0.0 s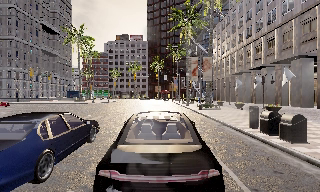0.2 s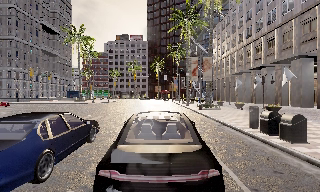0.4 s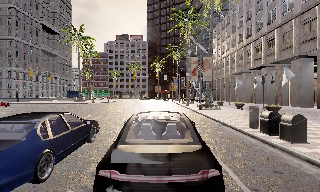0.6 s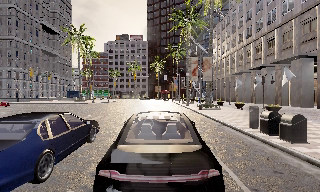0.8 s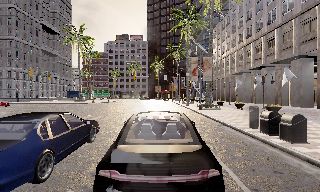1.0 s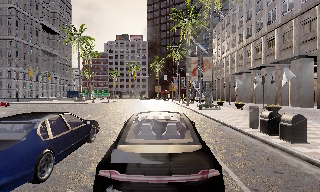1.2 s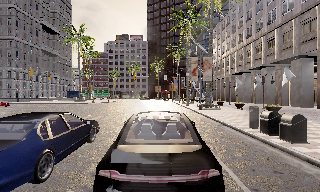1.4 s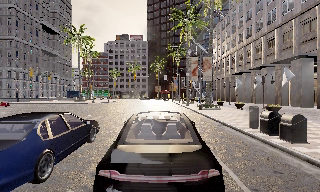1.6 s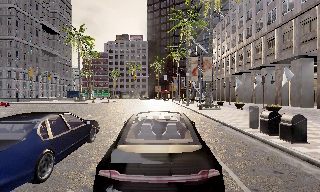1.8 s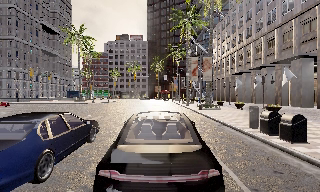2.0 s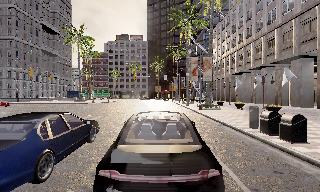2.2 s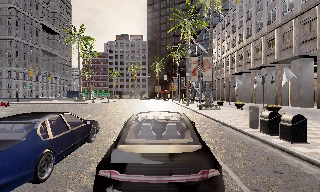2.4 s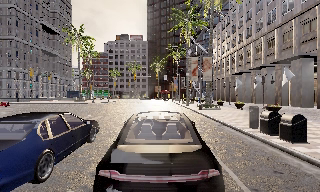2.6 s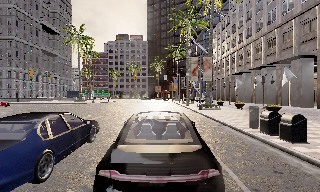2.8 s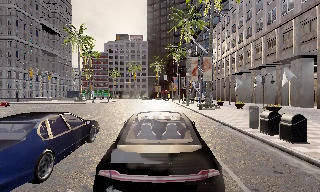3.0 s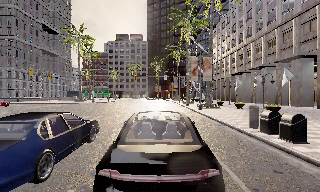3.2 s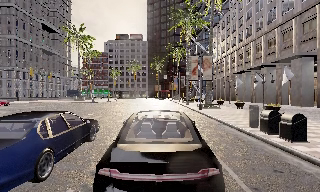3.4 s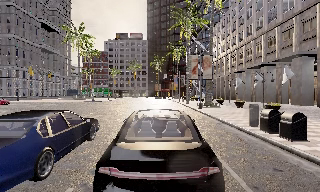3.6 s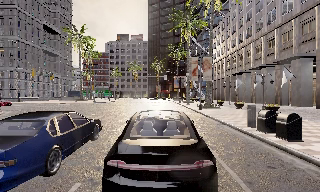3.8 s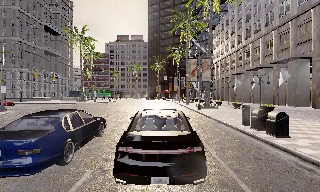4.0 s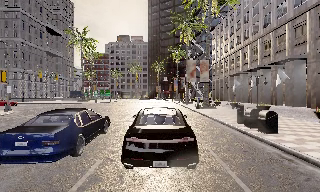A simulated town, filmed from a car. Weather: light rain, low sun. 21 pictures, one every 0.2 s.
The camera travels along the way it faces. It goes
backward.
0.0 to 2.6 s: The camera keeps its place and its aim.
2.6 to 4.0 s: The camera travels backward, about 1.5 m, so what stands in front gets smaller. It gains speed.
The film runs backward here.
